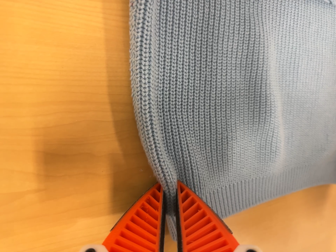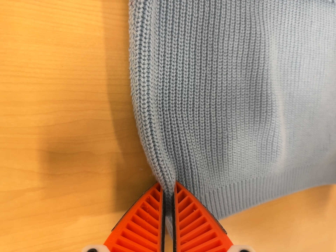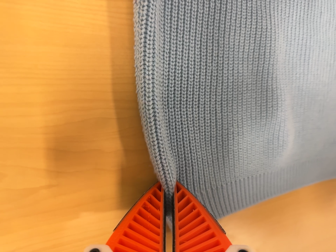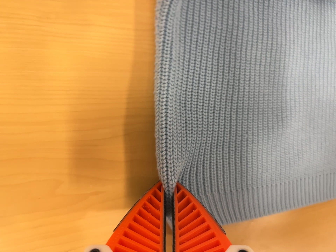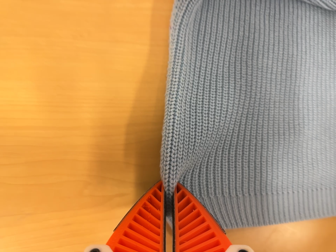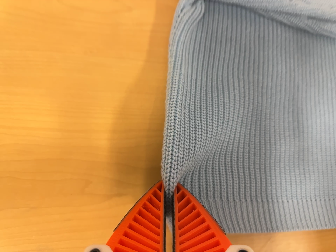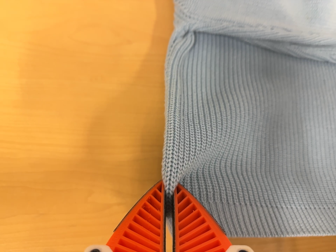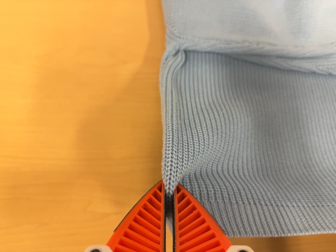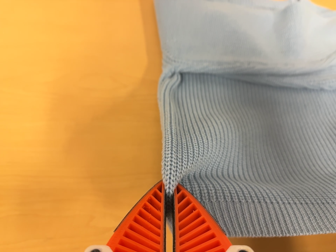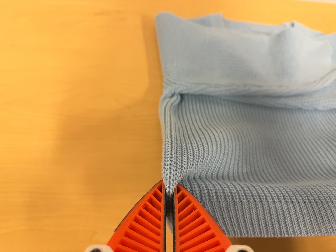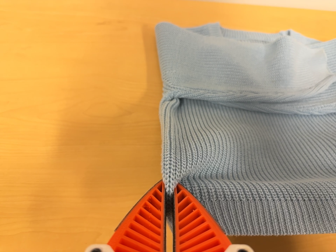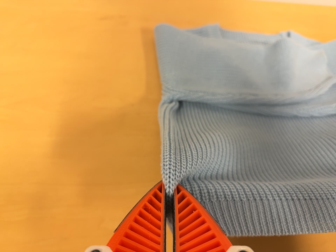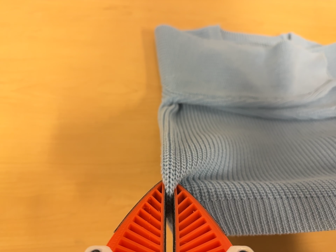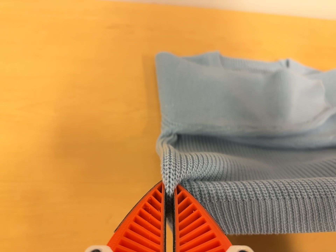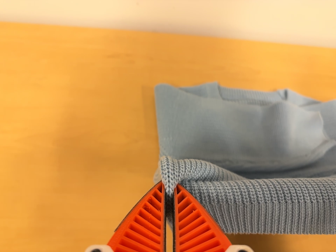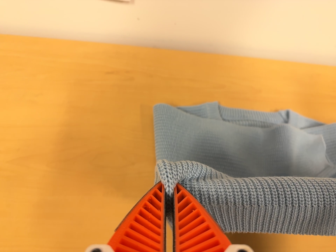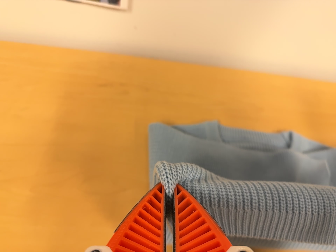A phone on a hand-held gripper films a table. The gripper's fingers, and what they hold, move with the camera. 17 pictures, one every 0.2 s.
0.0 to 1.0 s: The camera pans to its left by about 15 degrees. It travels backward and toward the bottom of its view, about 7 cm, so what stands in front gets smaller. Its aim tips toward the top of its view by about 15 degrees, and the scene shifts downward.
1.0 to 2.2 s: The camera travels backward and to its right, about 12 cm, so what stands in front gets smaller. Its aim tips toward the top of its view by about 20 degrees, and the scene shifts downward.
2.2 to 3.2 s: The camera travels toward the top of its view, about 10 cm, so close, fixed things drift downward.
The film runs forward here.
